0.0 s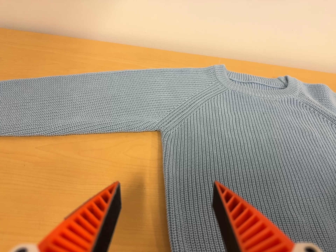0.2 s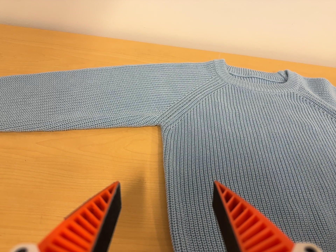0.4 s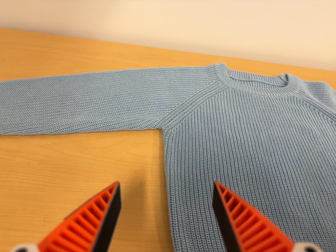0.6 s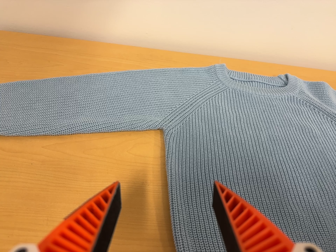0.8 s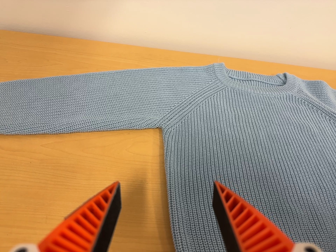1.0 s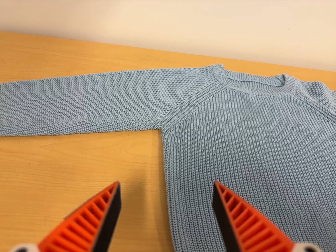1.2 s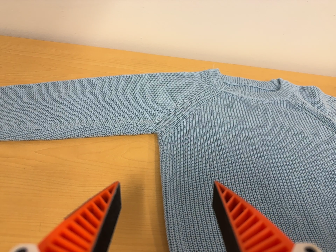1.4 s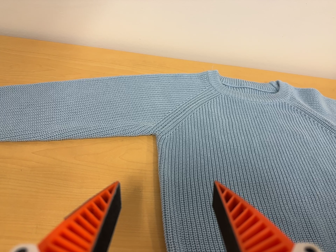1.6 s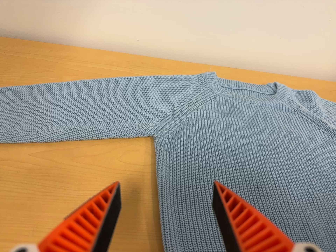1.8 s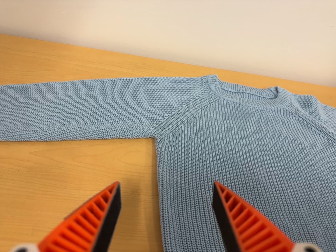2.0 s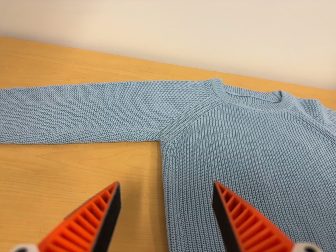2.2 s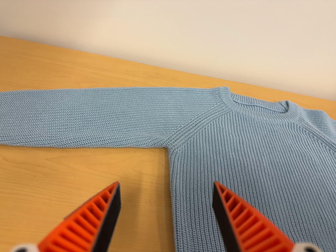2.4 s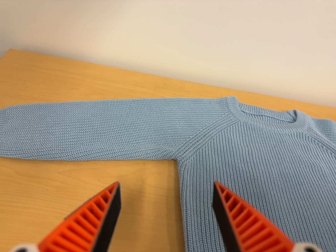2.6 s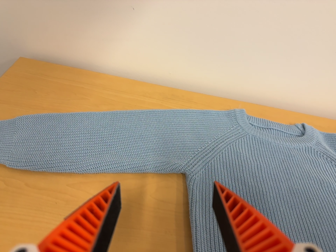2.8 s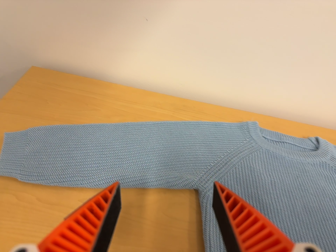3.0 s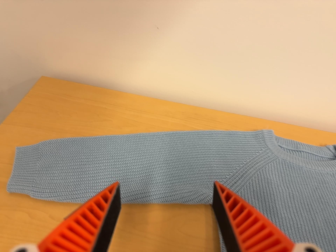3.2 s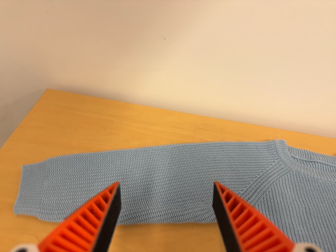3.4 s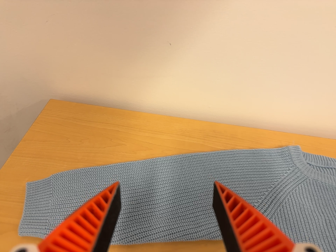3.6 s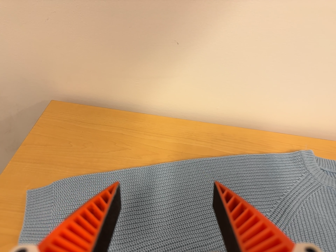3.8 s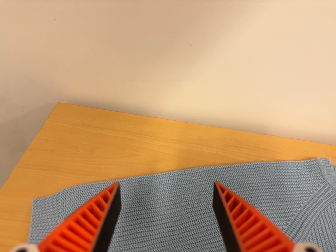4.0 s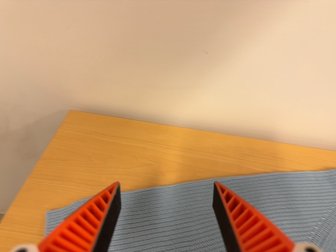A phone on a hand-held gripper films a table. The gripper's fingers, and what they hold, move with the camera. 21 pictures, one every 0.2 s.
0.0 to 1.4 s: The camera shifts only a little, or ends up much as it began.
1.4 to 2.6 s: The camera travels to its left and toward the top of its view, about 6 cm, so close, fixed things drift to the right.
2.6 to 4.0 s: The camera travels toward the top of its view, forward and to its left, about 18 cm, so close, fixed things drift downward.
The film runs backward here.
